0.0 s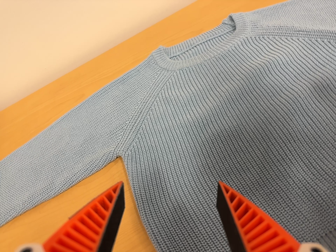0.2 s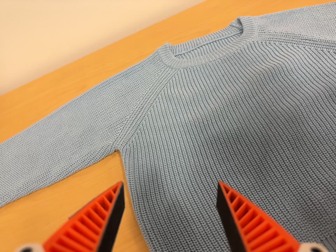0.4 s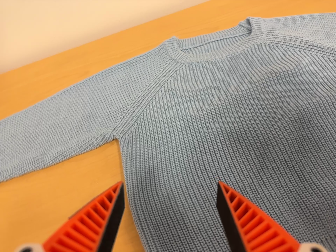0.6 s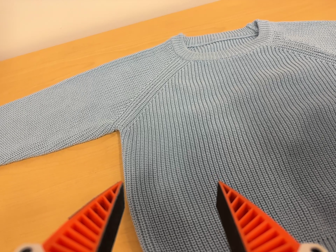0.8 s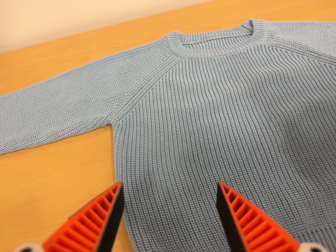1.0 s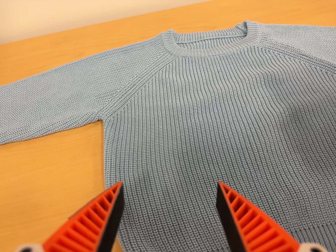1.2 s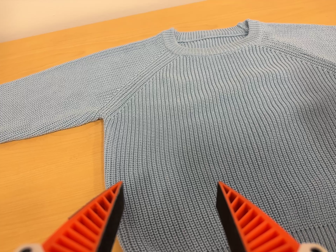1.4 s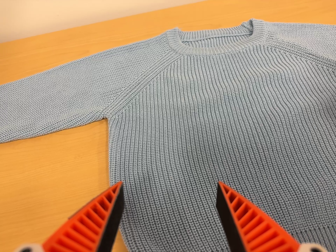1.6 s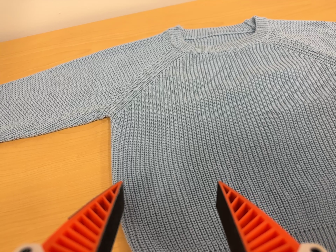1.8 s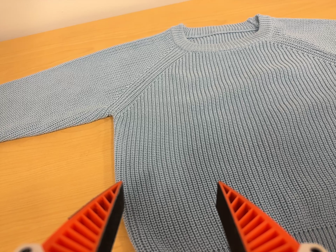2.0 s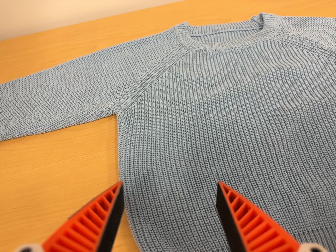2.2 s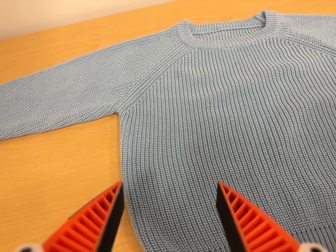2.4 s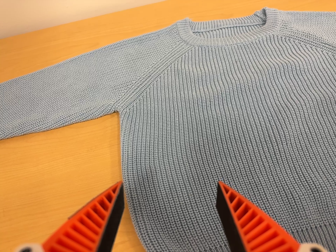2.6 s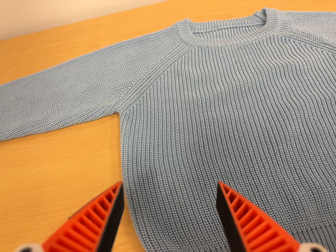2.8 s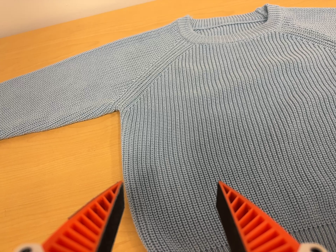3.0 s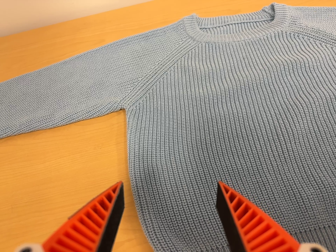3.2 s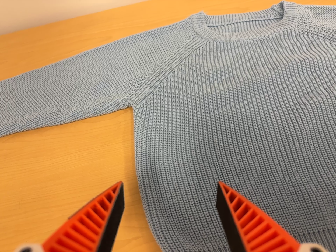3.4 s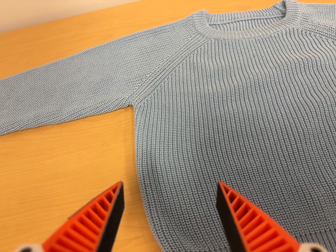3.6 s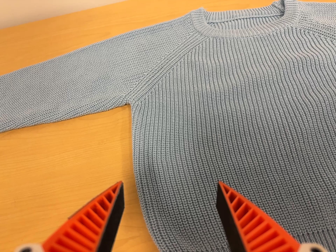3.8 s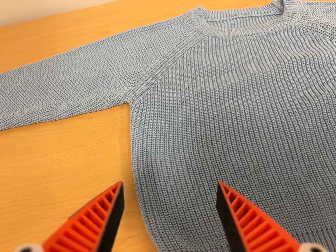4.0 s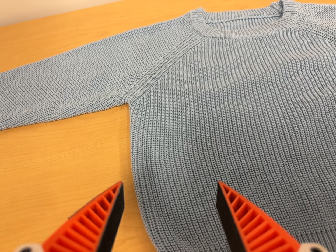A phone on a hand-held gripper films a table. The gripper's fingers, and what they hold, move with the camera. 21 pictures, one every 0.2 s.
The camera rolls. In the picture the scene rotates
clockwise.
0.0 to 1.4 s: The camera rolls about its line of sight by about 15 degrees, and the scene rotates clockwise.
1.4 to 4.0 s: The camera shifts only a little, or ends up much as it began.
The film runs forward here.
